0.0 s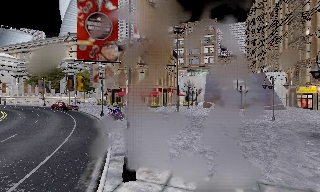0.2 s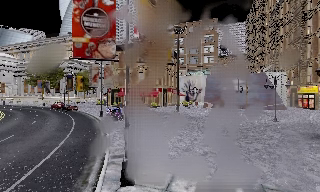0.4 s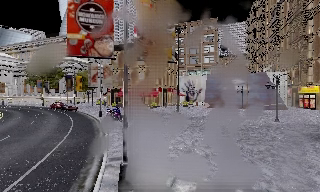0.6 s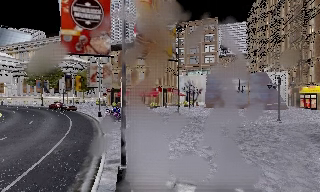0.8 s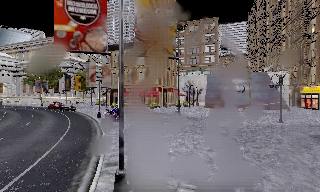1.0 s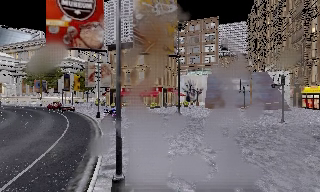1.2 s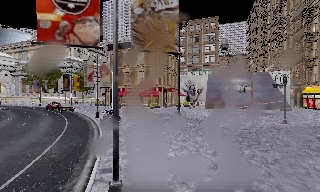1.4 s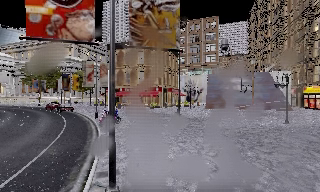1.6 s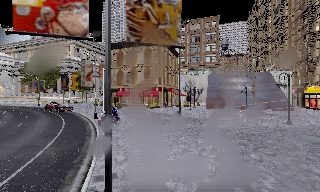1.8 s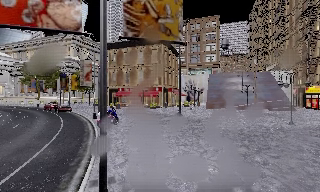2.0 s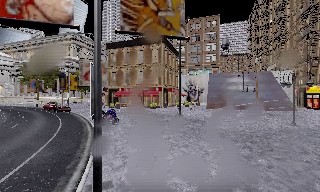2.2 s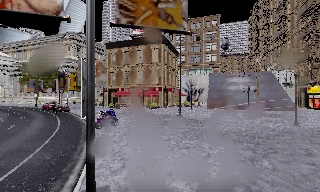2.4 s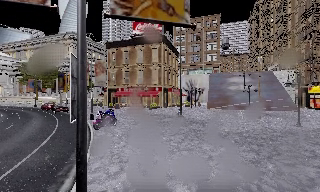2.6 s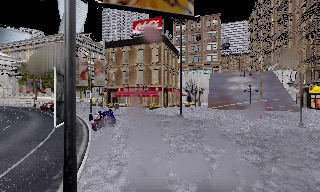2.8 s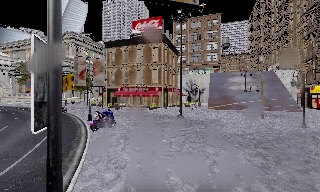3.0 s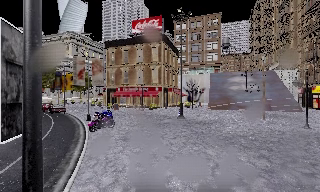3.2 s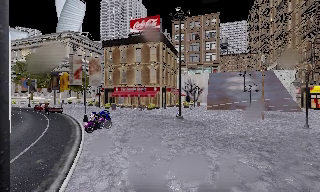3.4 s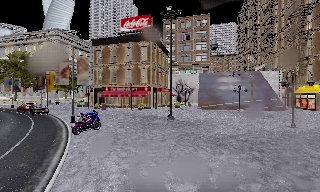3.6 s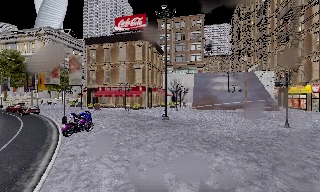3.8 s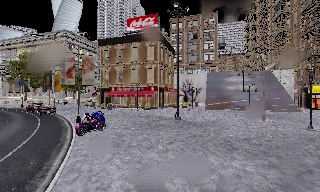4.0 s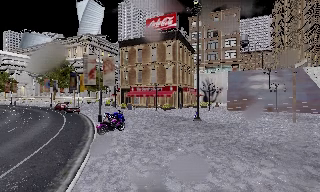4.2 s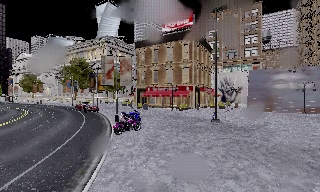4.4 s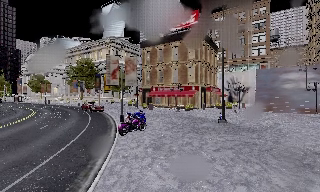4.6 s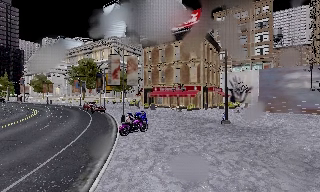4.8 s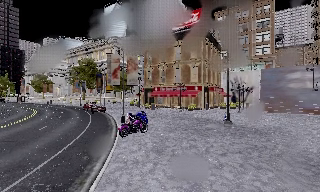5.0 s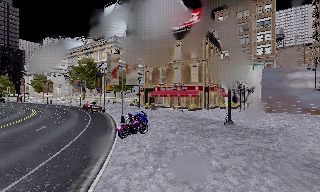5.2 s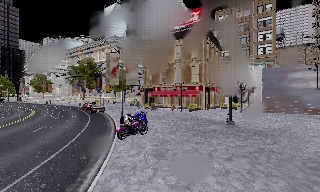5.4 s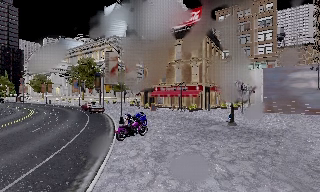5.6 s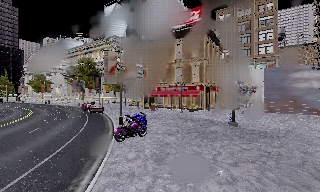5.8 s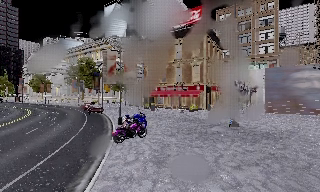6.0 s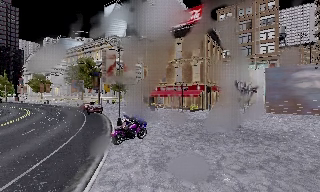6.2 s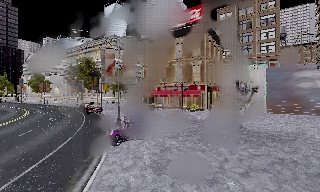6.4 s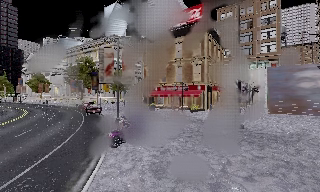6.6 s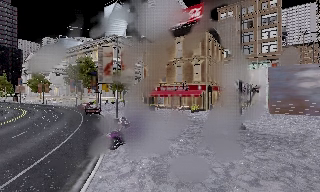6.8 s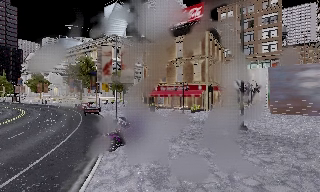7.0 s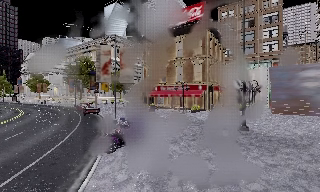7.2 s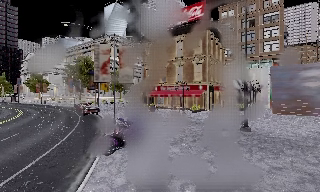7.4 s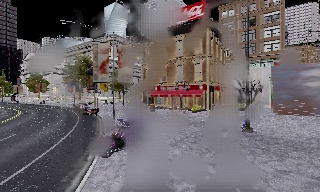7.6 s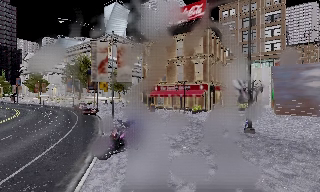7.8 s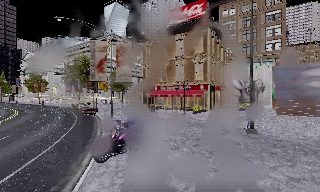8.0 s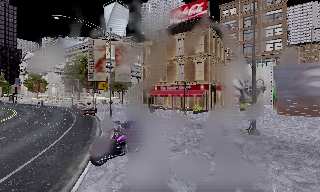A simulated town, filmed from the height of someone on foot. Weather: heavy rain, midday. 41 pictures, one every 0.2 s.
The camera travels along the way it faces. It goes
forward.
0.0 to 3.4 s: The camera travels forward, about 4 m, so what stands in front looms larger.
3.4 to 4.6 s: The scene slides to the right, as the camera pans about 15 degrees to its left. It travels forward, about 1.5 m, so what stands in front looms larger.
4.6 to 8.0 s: The camera travels forward, about 4 m, so what stands in front looms larger.
The film runs forward here.
